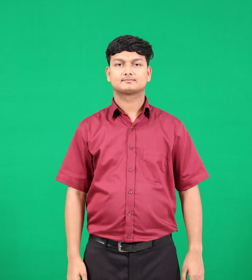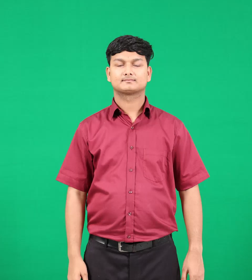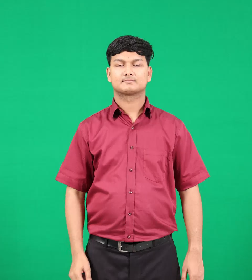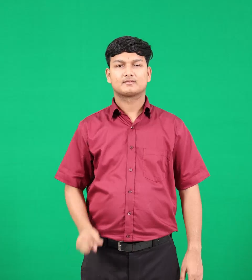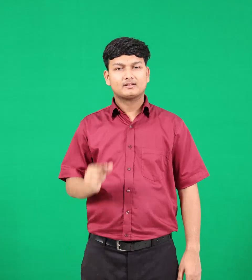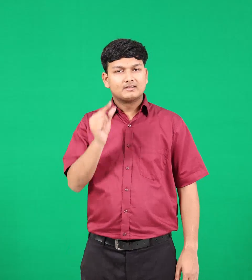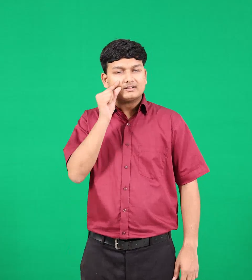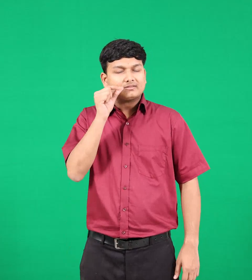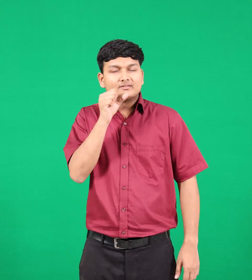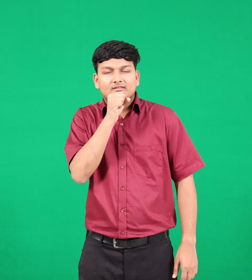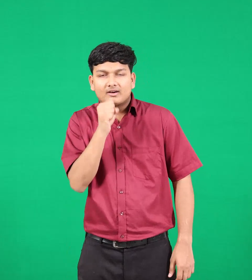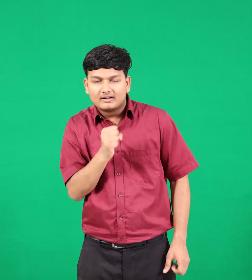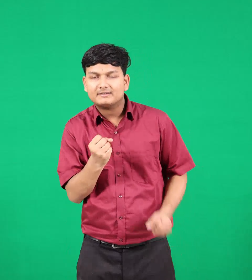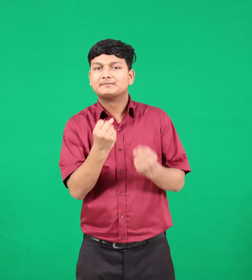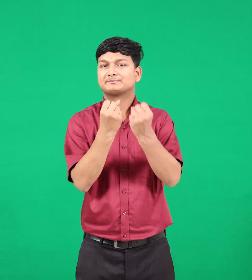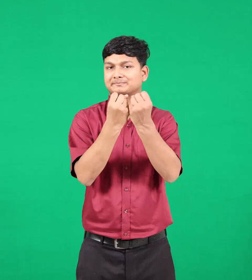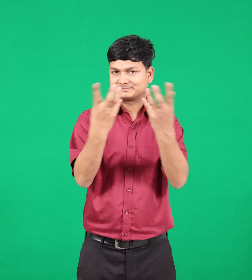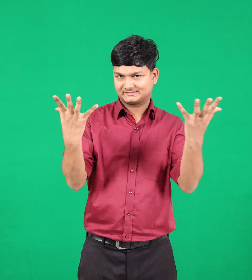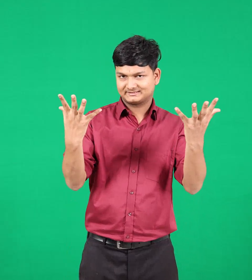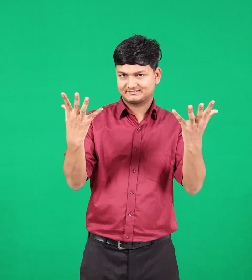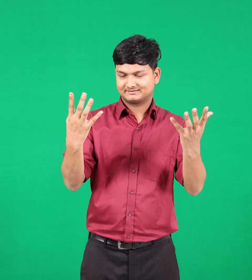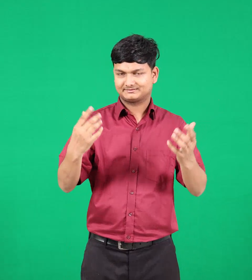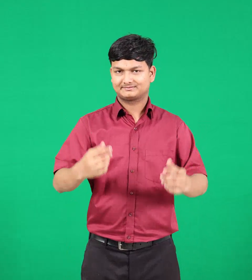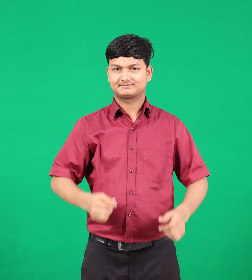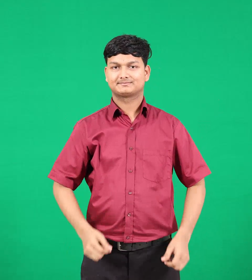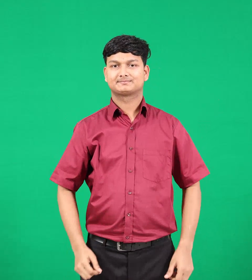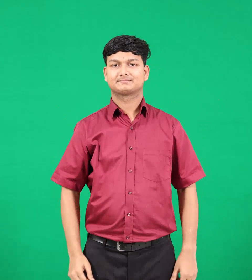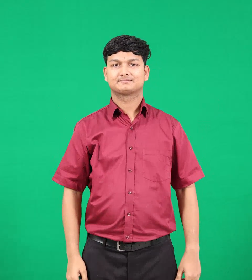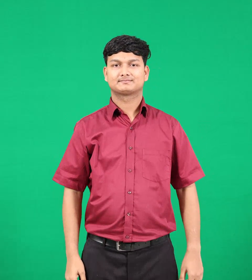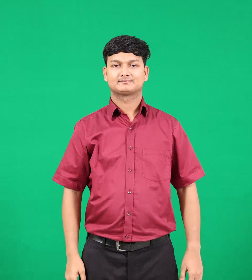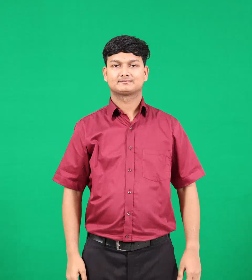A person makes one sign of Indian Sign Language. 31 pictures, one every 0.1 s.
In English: grandfathers
